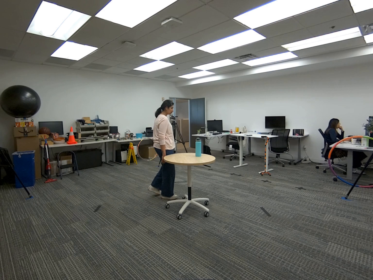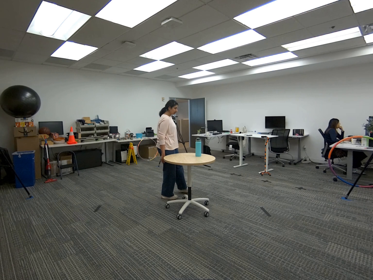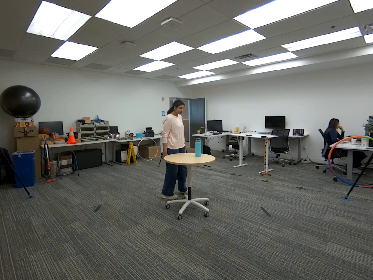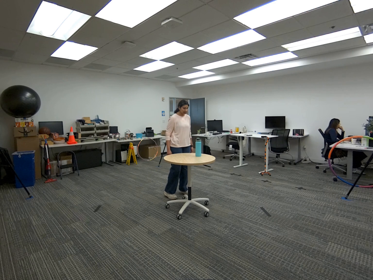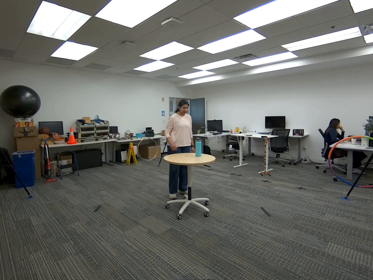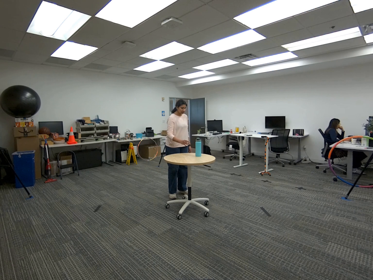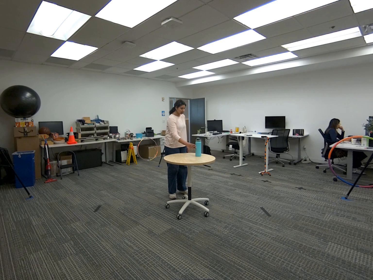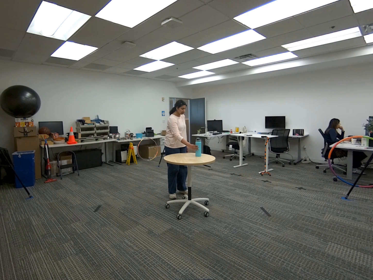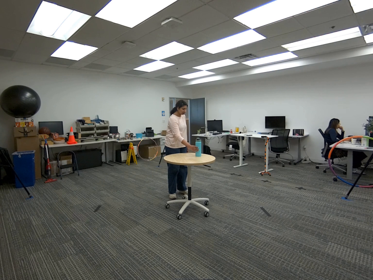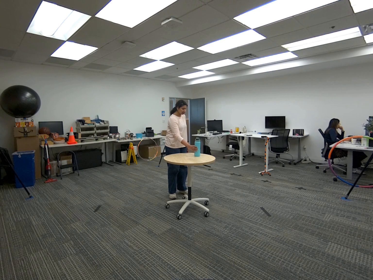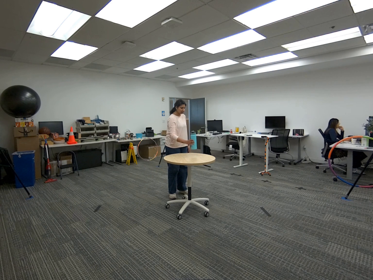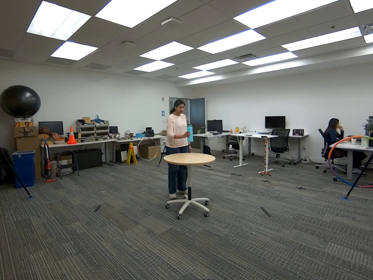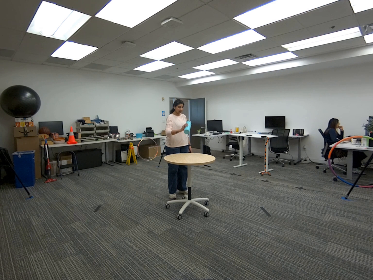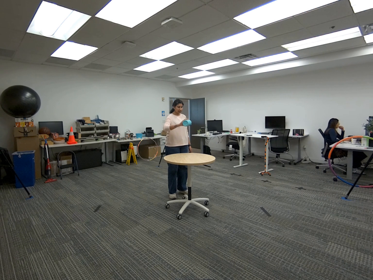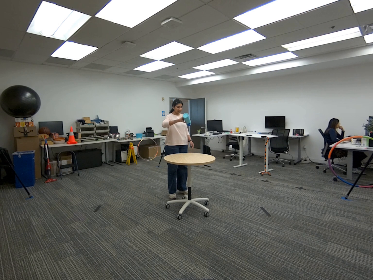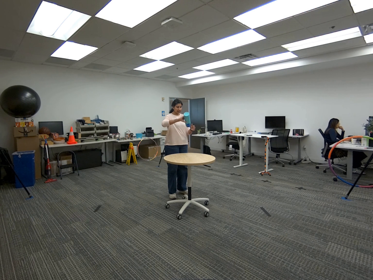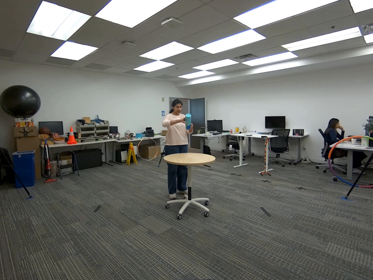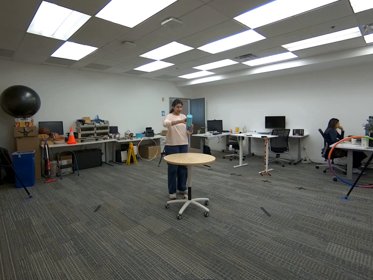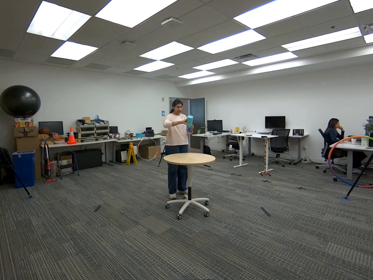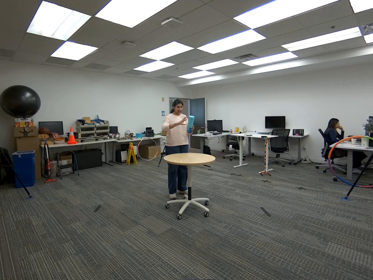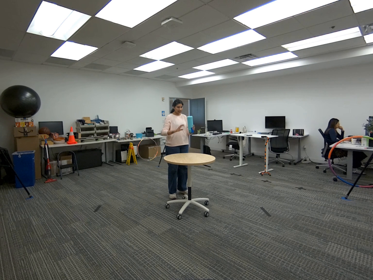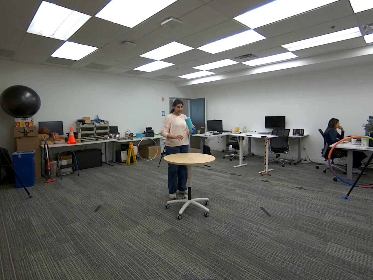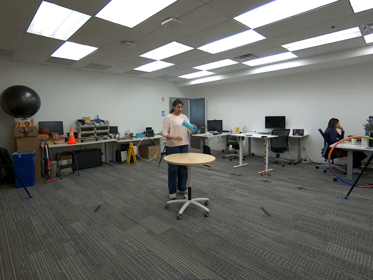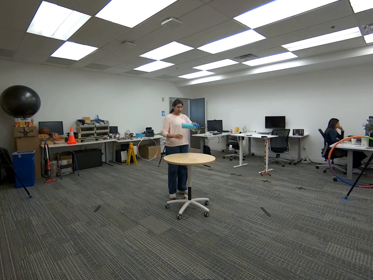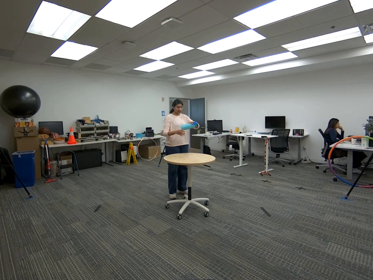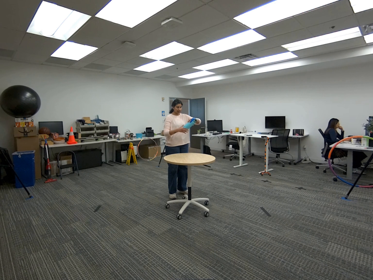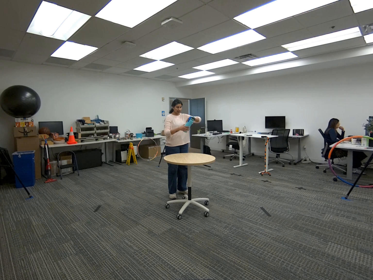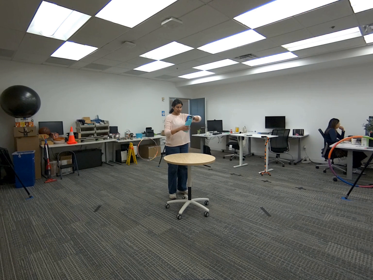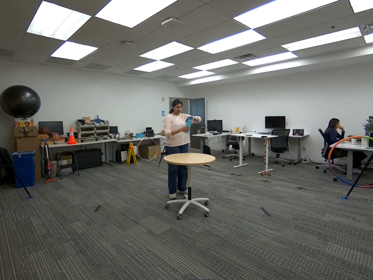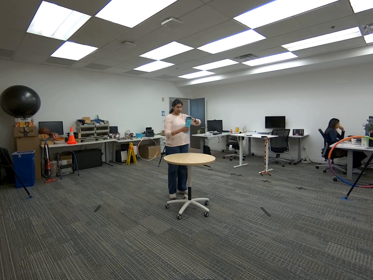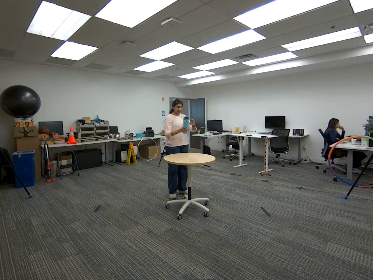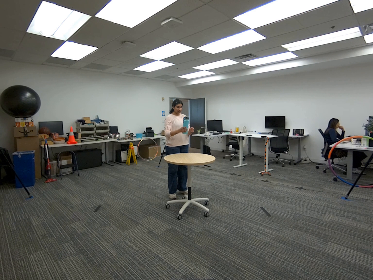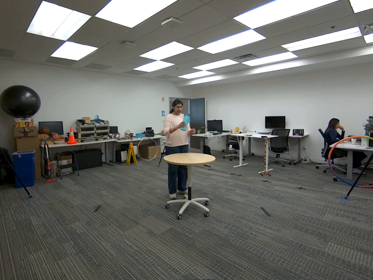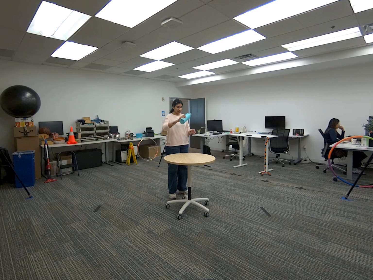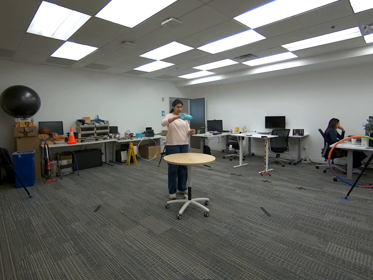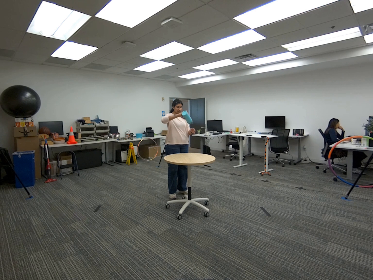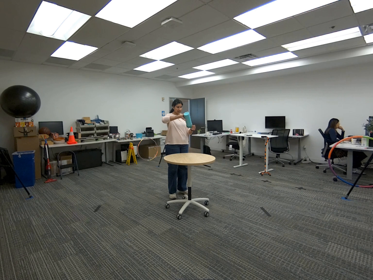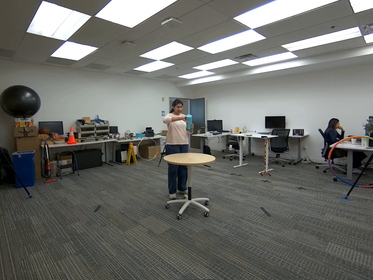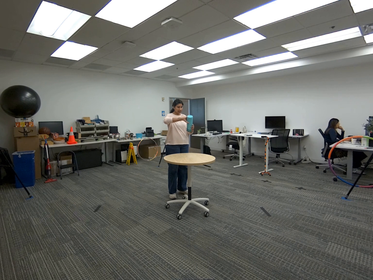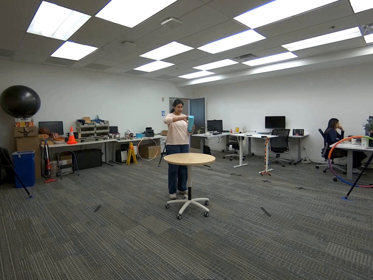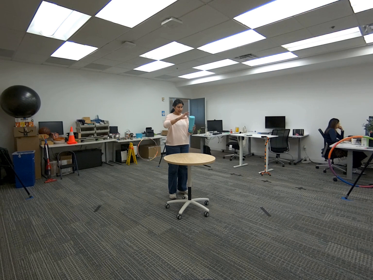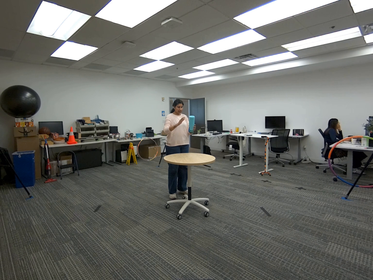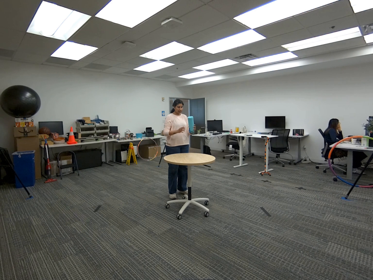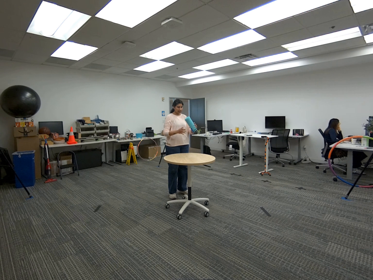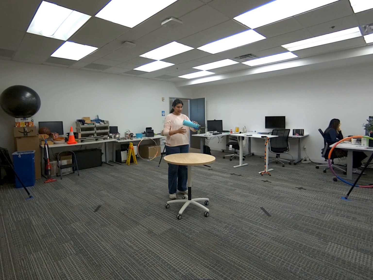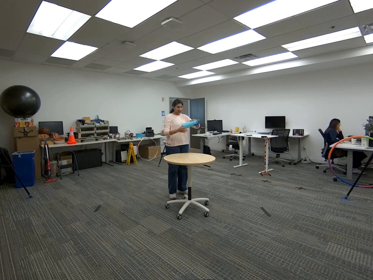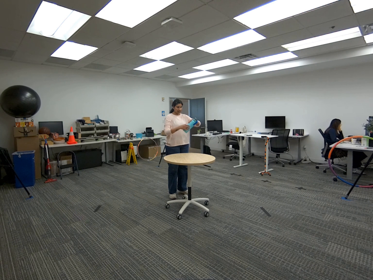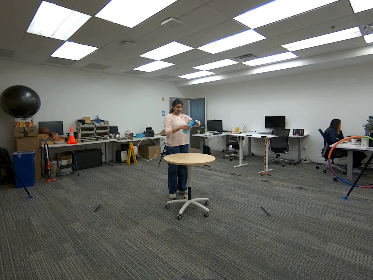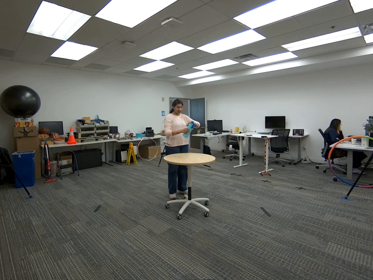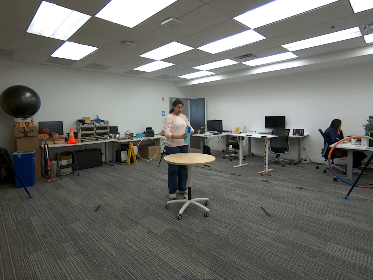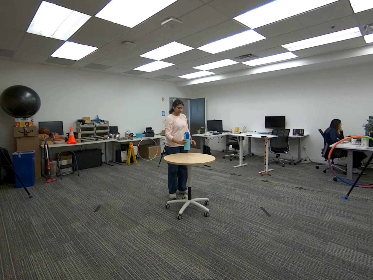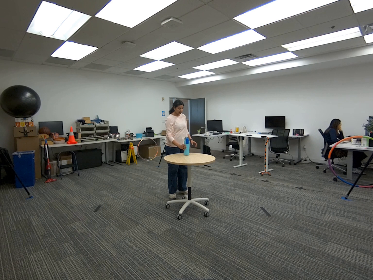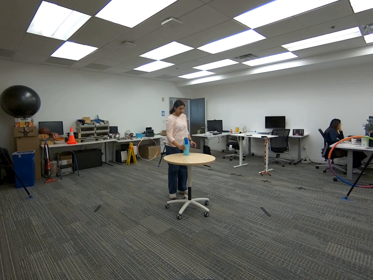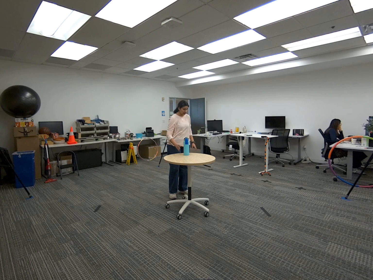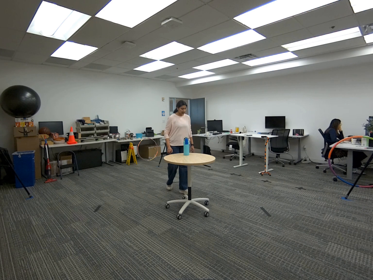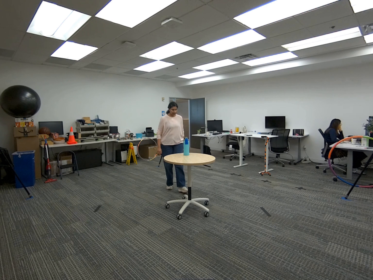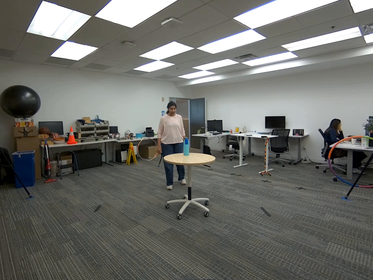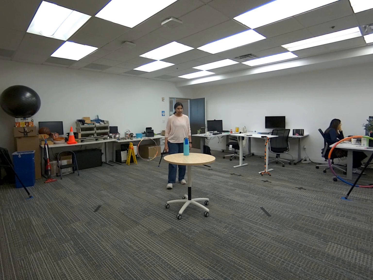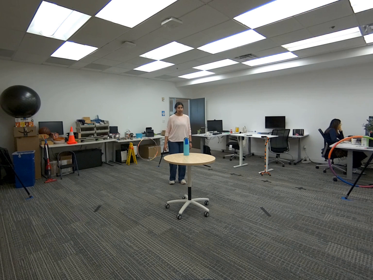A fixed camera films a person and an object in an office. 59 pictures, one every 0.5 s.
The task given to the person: Walk to the cyan water bottle on the round table. Pick up the bottle with your right hand, rotate and hand it over to your left hand. And keep alternating hands while rotating the bottle. Once done, place the bottle back on the round table.
